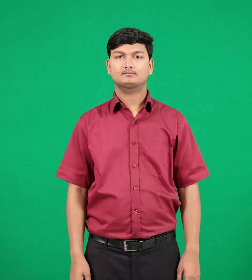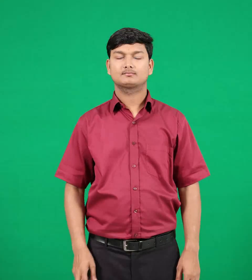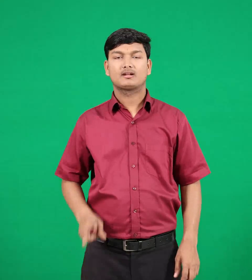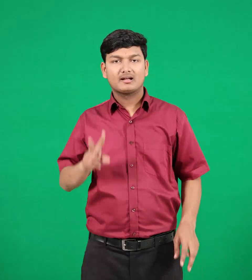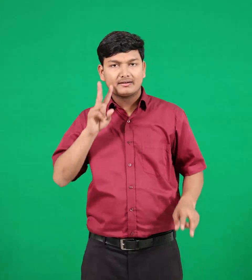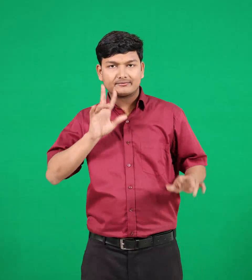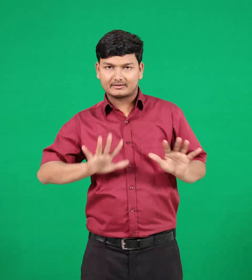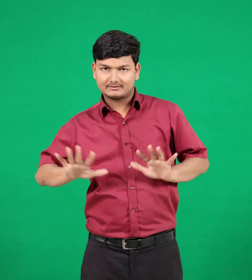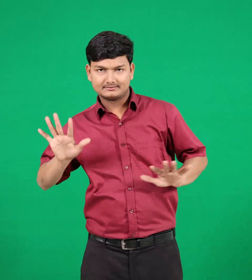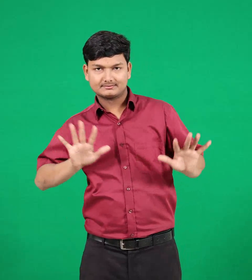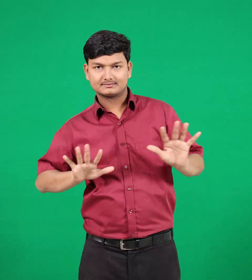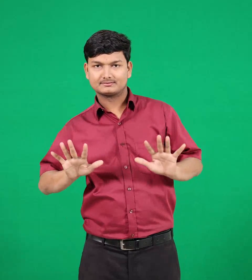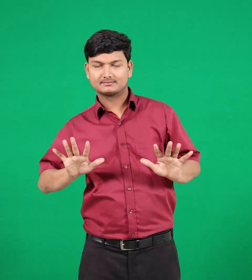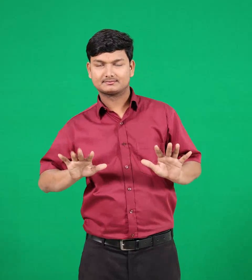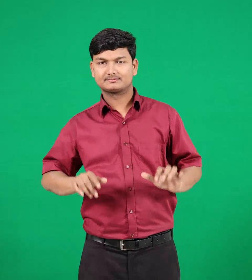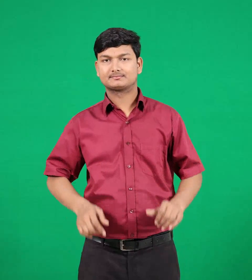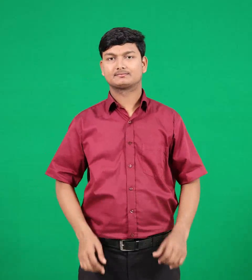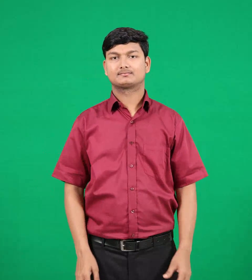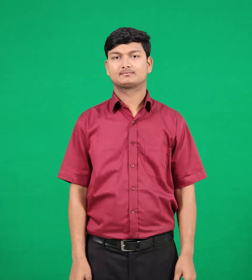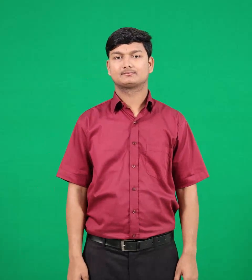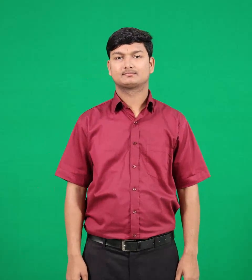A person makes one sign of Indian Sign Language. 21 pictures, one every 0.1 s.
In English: verb
